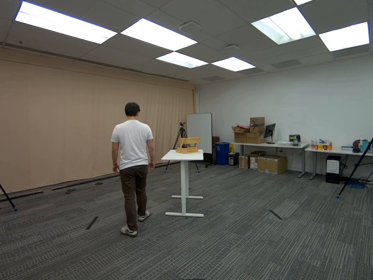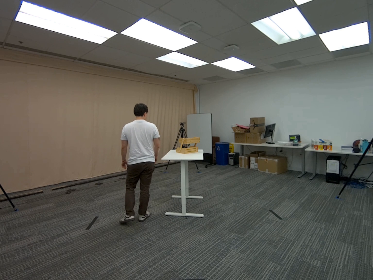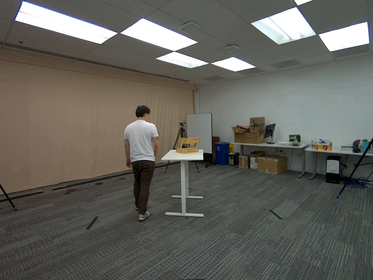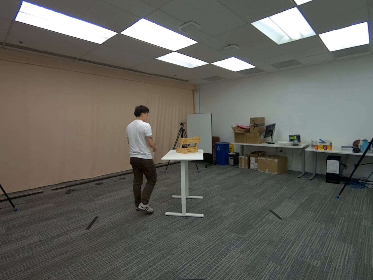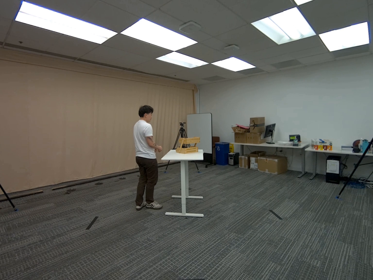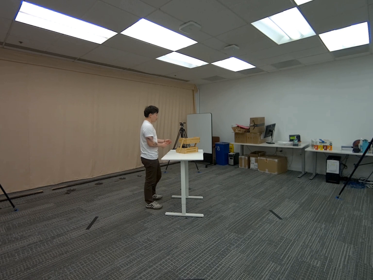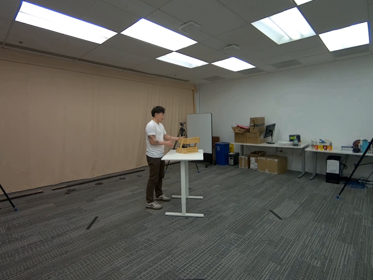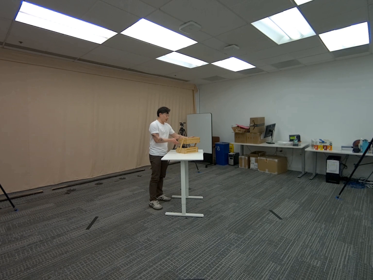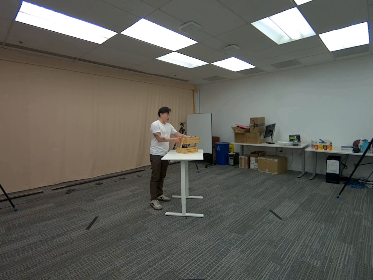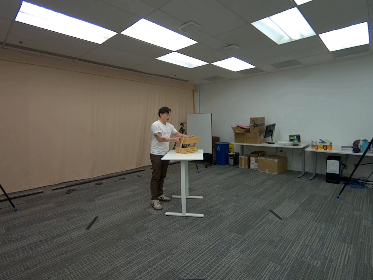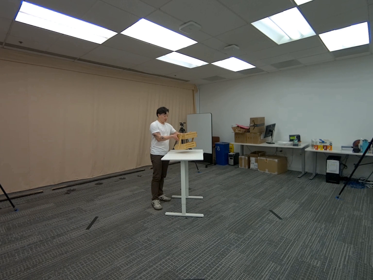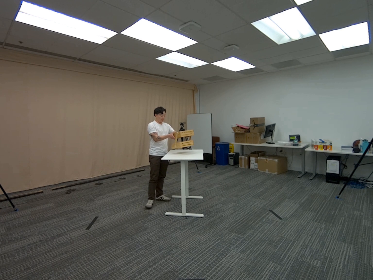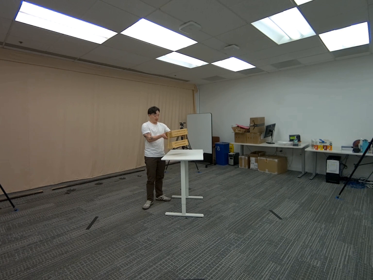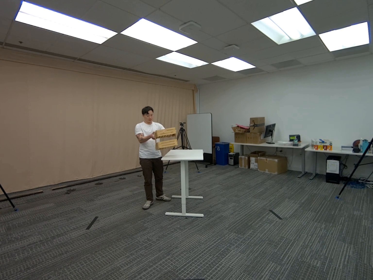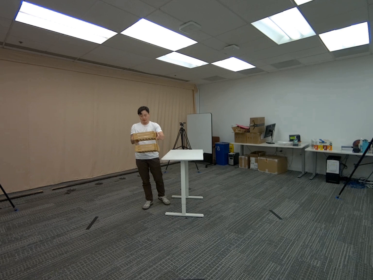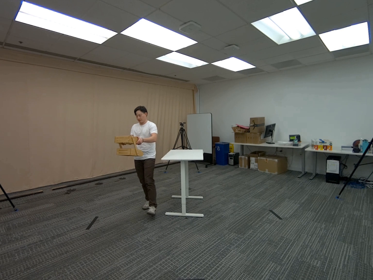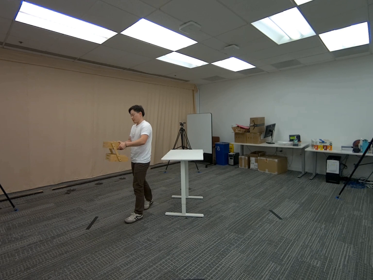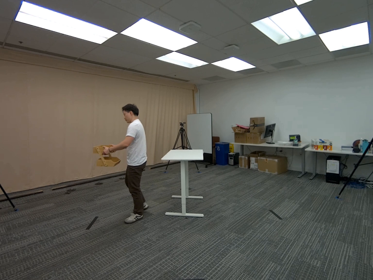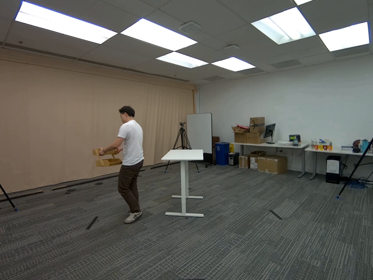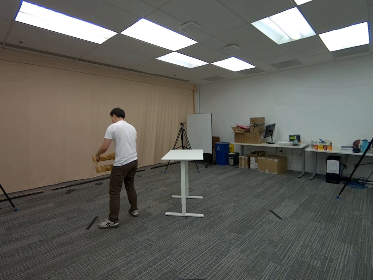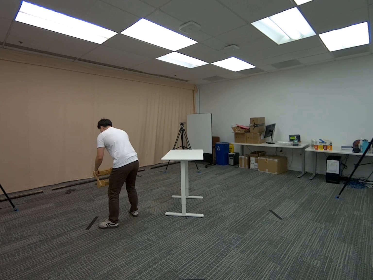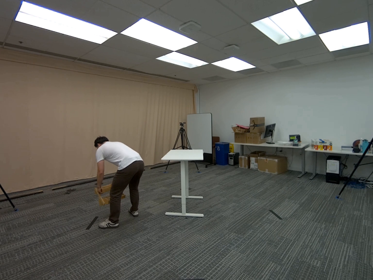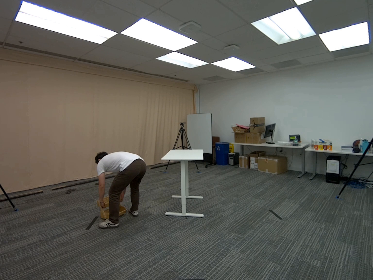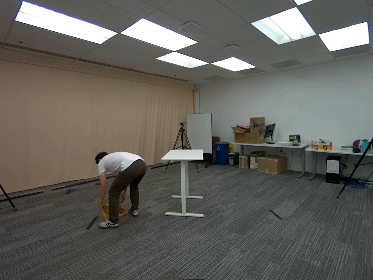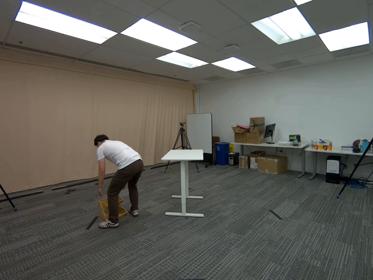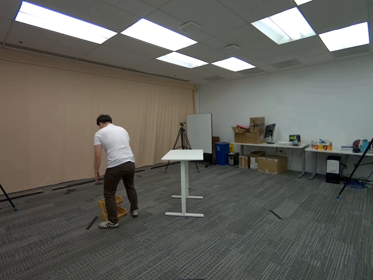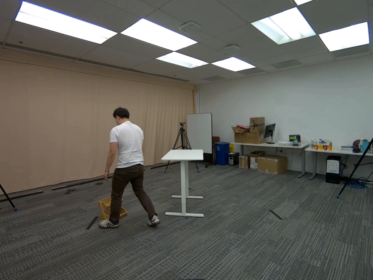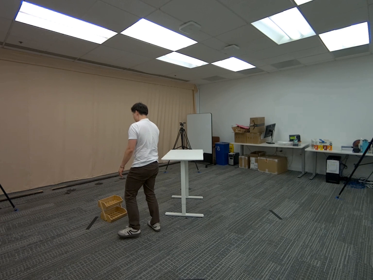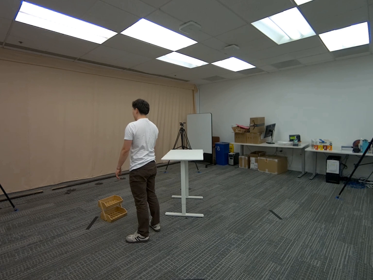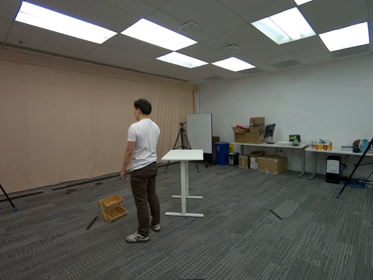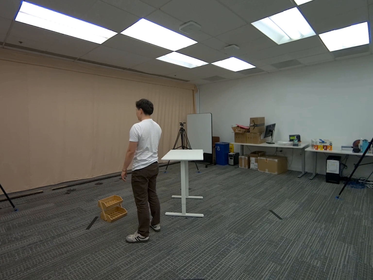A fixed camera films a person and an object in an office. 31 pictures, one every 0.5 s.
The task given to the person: Walk over to the white desk and pick up the wooden crate from the top shelf using both hands and then place on the ground.
